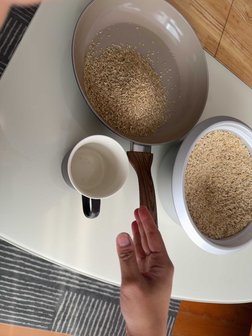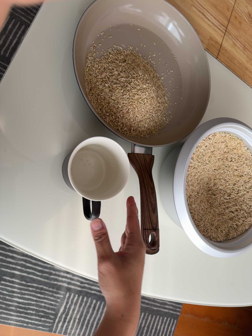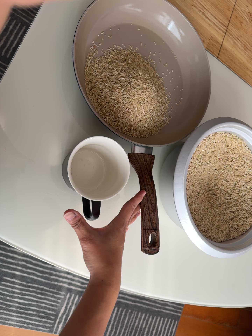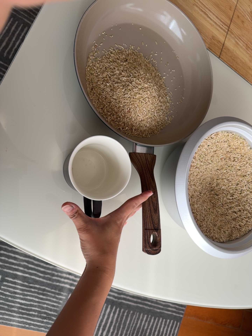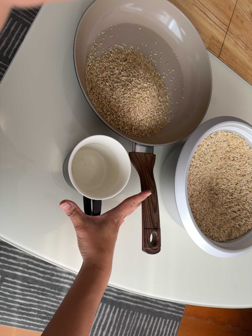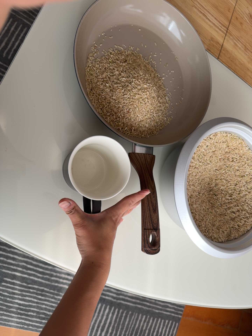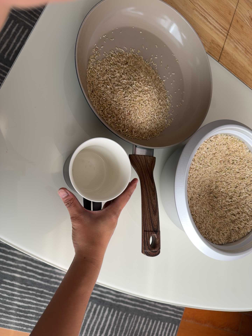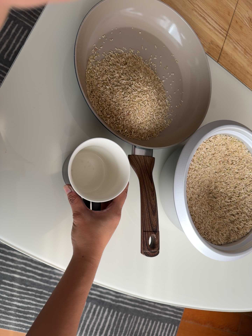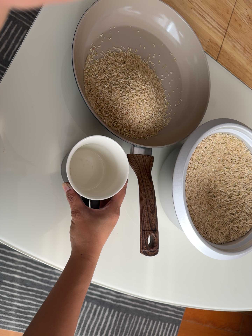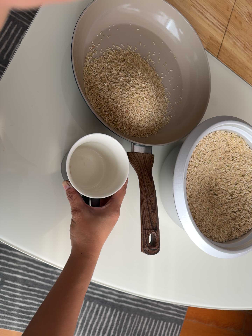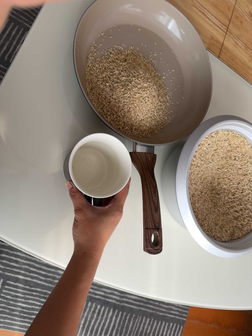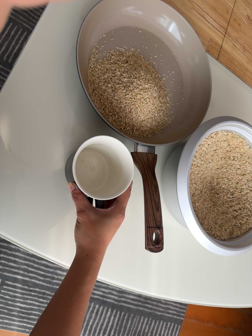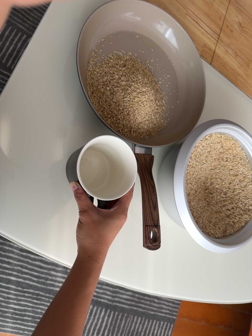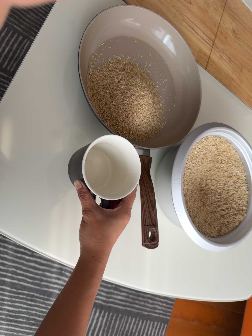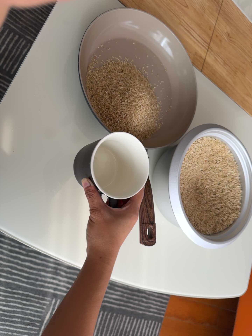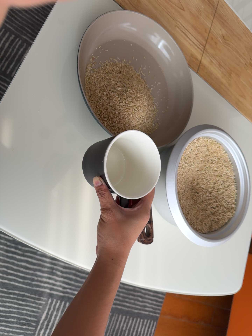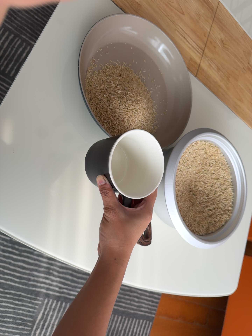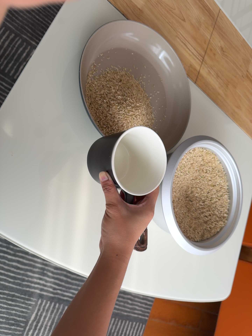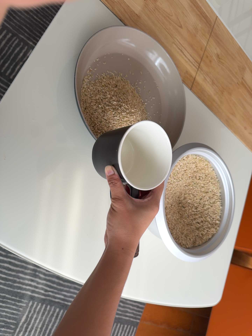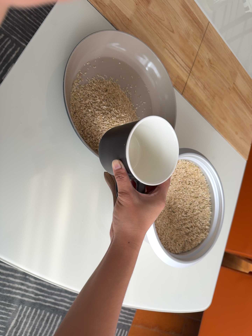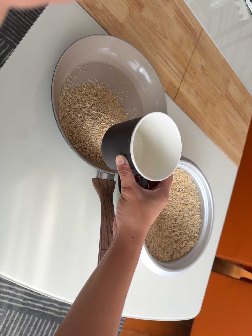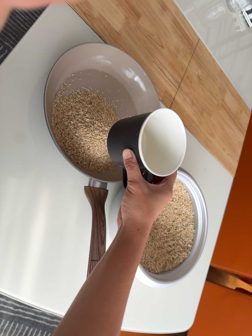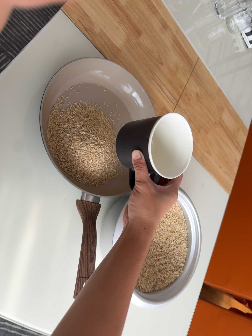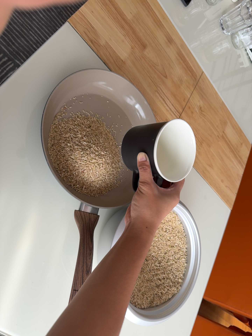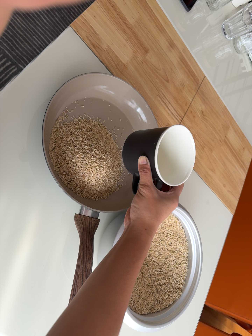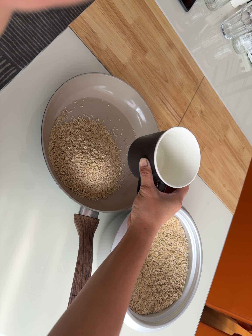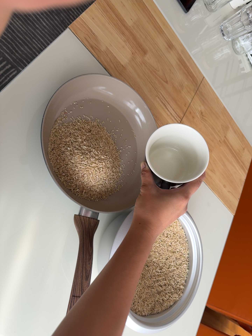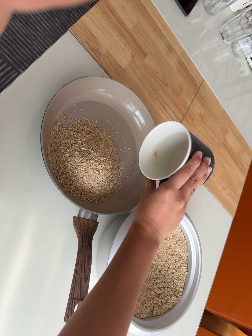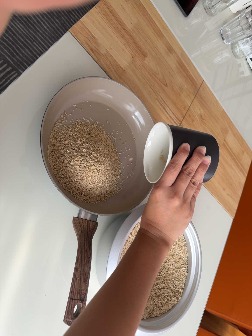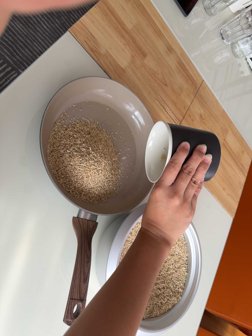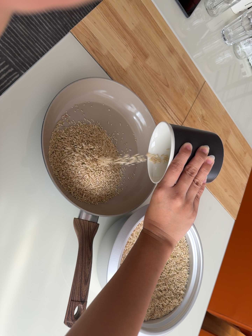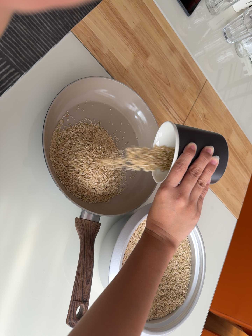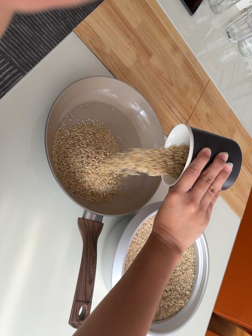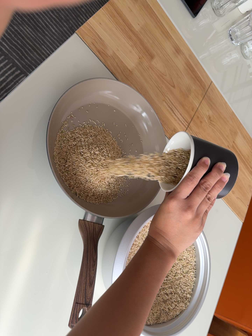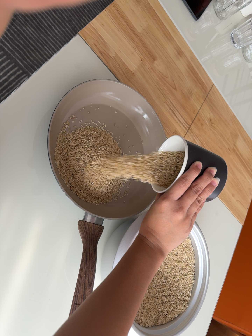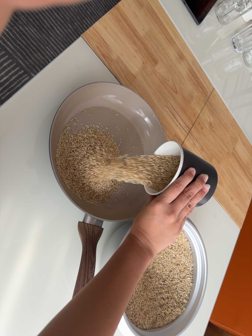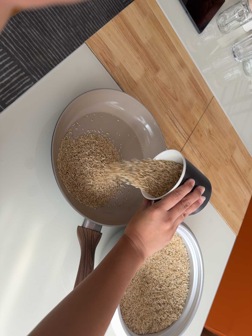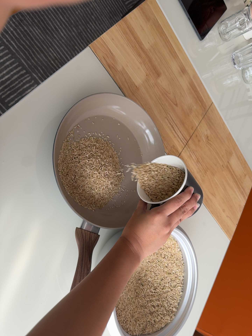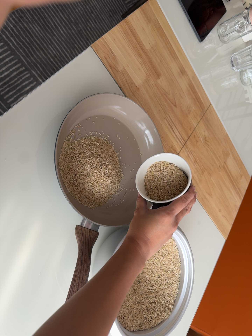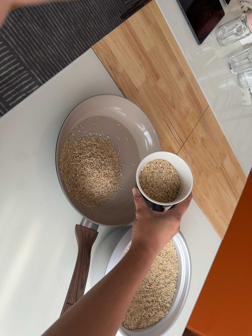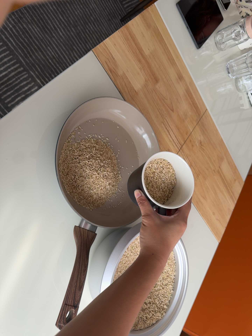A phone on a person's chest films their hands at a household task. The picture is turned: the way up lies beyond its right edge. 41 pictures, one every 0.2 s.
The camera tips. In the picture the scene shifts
downward.
The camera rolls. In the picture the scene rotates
clockwise.
0.0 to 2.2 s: The camera keeps its place and its aim.
2.2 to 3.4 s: The camera shifts only a little, or ends up much as it began.
3.4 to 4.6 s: The camera travels to its right, about 7 cm, so close, fixed things drift to the left. It rolls about its line of sight by about 10 degrees, and the scene rotates clockwise.
4.6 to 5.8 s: The camera shifts only a little, or ends up much as it began.
5.8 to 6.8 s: The camera keeps its place and its aim.
6.8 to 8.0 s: The camera shifts only a little, or ends up much as it began.
The film runs backward here.
